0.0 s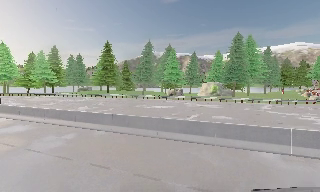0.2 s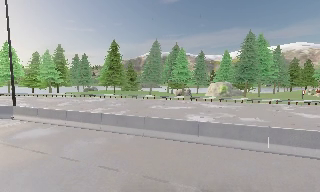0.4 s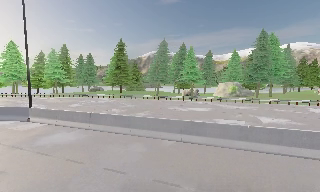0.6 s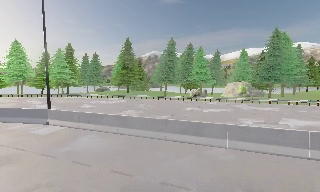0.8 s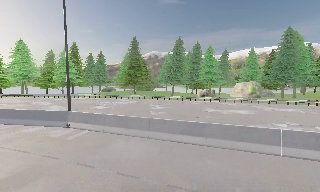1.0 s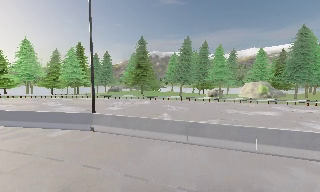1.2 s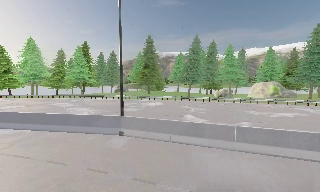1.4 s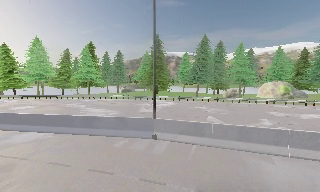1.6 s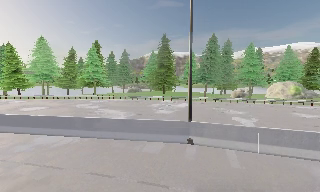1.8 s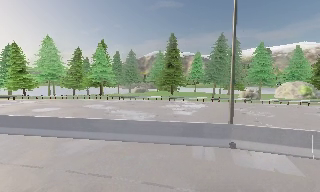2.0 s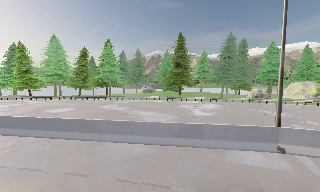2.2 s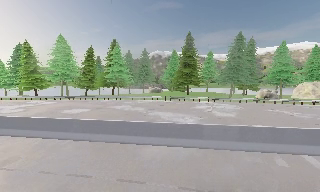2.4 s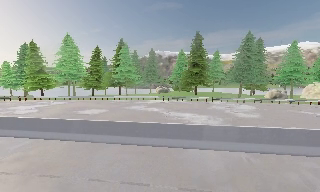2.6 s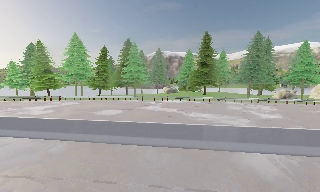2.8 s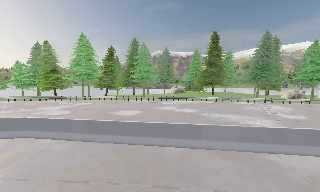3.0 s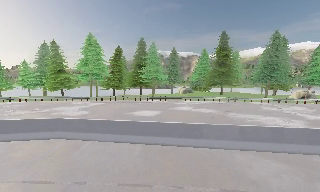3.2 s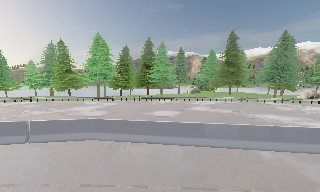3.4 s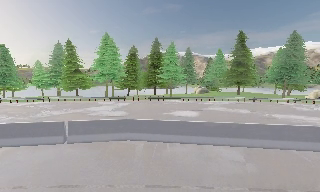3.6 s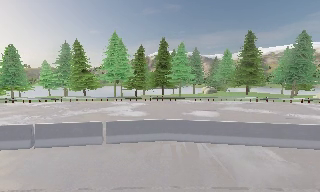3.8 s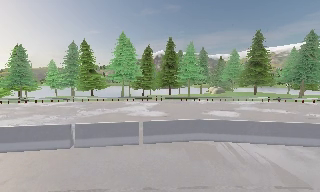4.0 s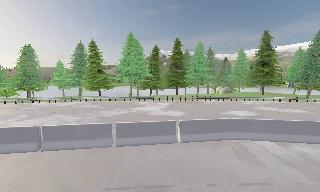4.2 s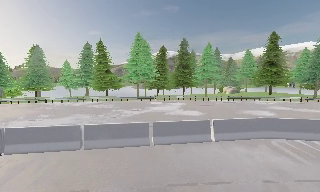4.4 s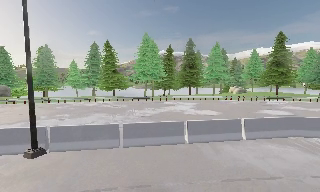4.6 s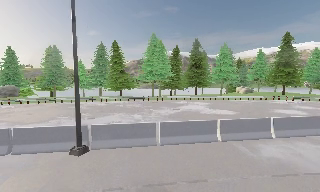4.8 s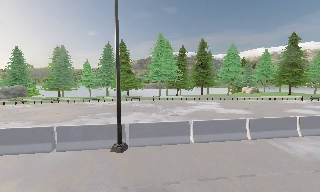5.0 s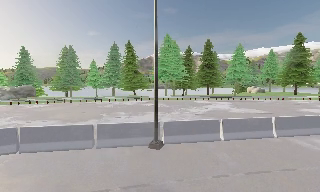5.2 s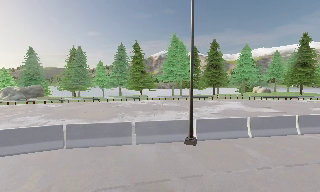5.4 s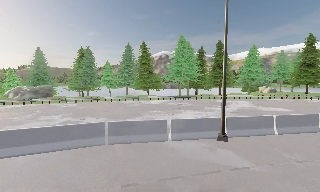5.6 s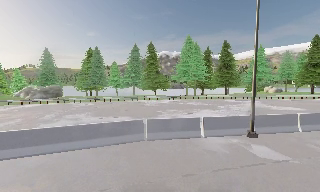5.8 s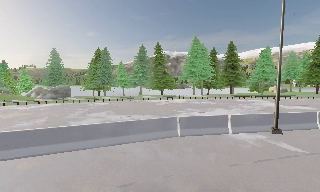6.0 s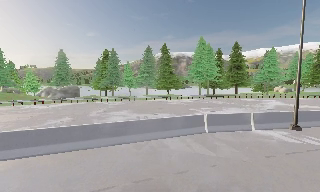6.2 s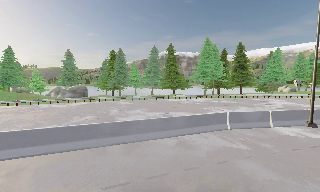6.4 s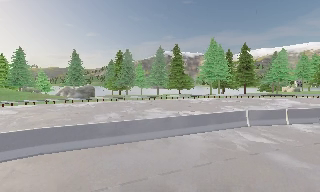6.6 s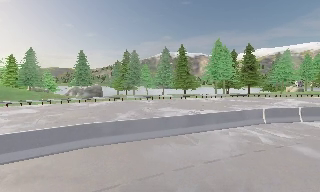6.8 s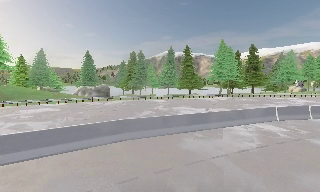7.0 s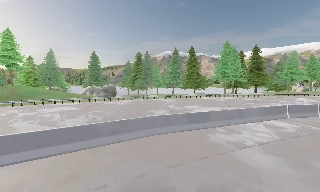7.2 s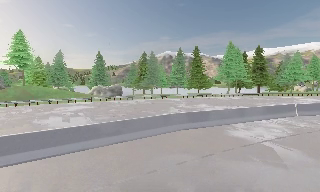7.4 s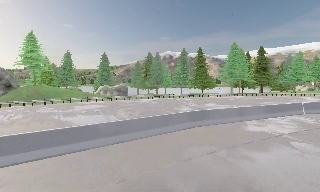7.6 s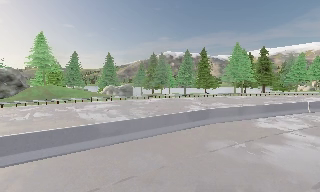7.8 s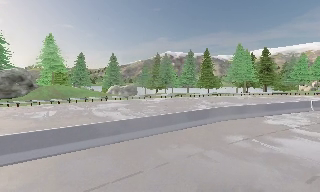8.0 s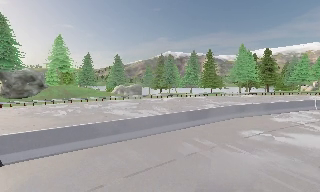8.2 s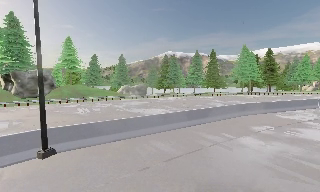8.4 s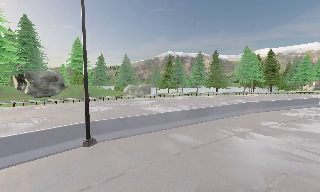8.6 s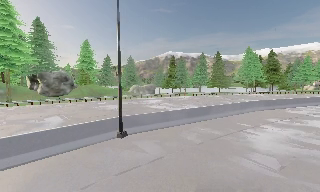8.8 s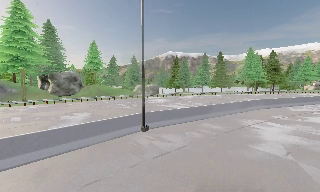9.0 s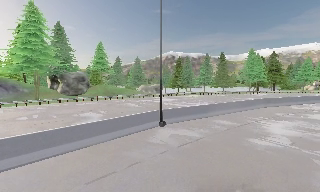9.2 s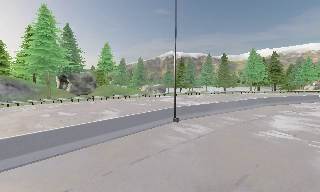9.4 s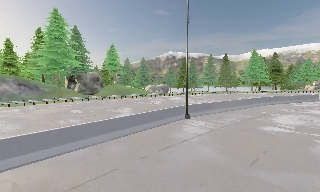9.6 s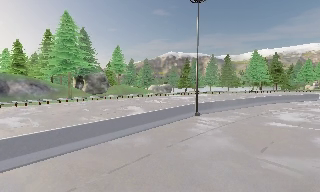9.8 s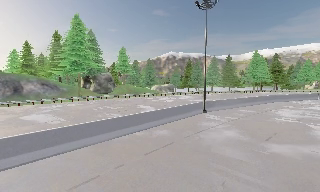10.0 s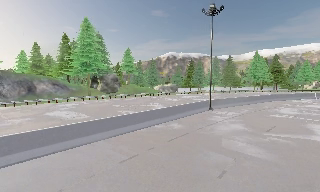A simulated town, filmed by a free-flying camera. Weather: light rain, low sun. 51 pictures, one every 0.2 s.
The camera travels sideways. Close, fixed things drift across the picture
to the right.
0.0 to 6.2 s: The camera travels to its left, about 65 m, so close, fixed things drift to the right.
6.2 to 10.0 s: The camera travels to its left and backward, about 35 m, so close, fixed things drift to the right.
The film runs backward here.
